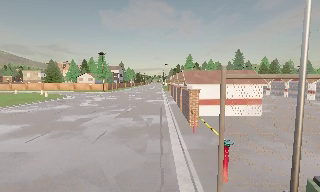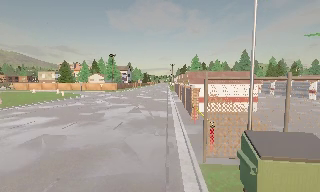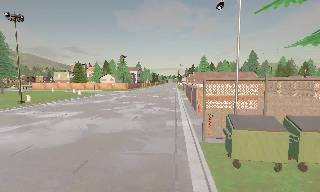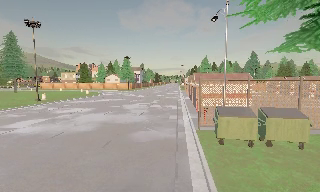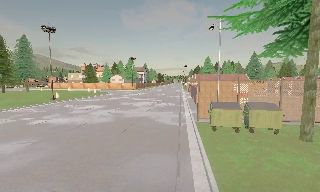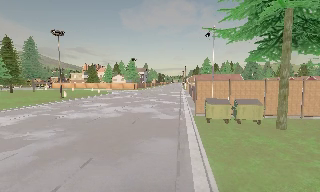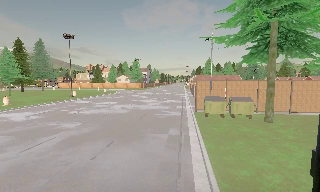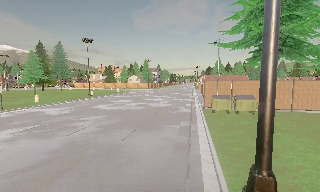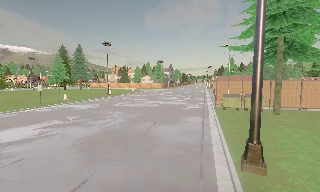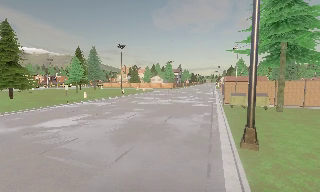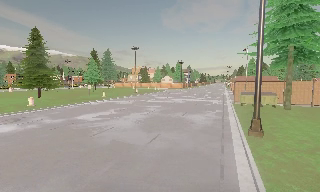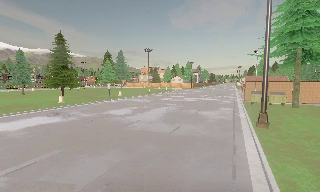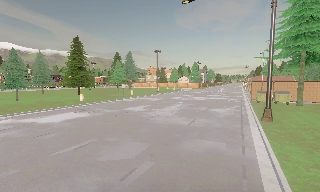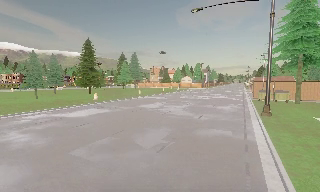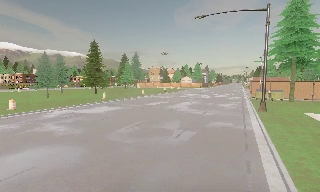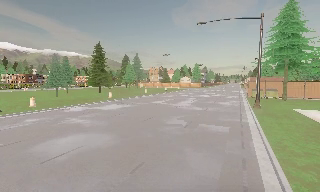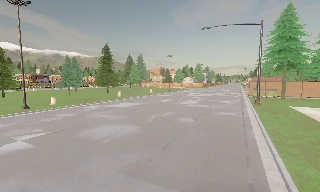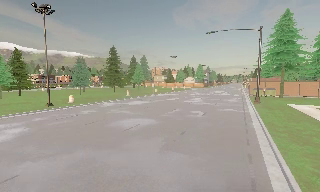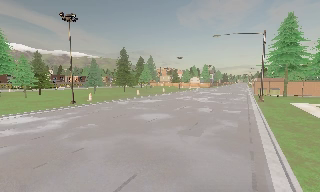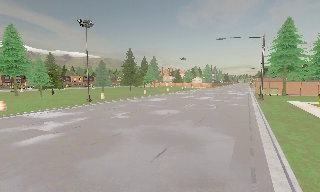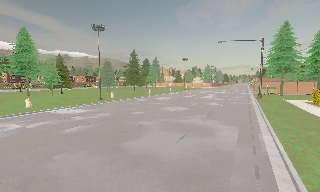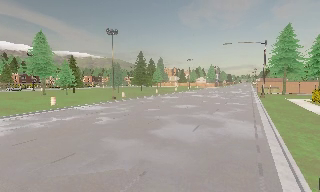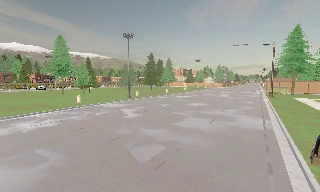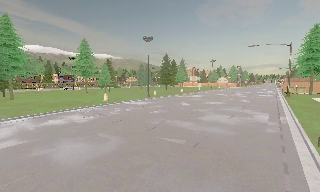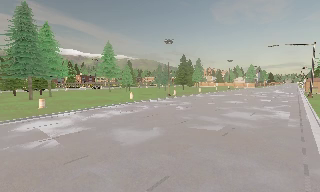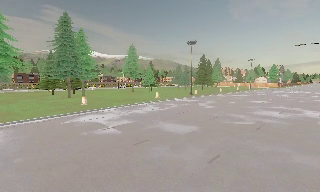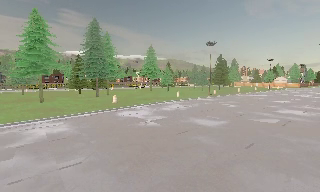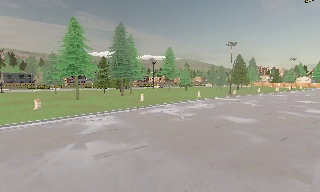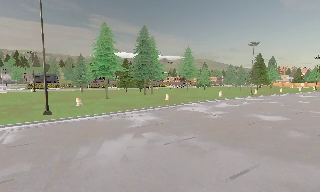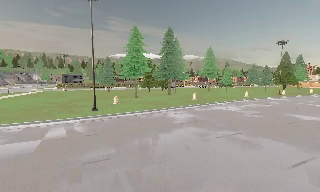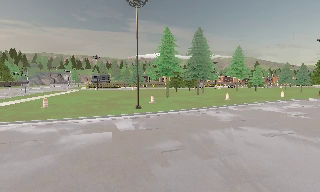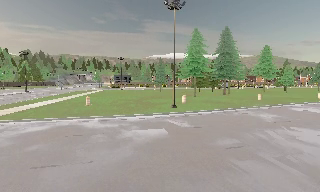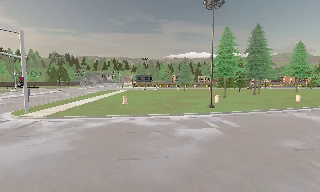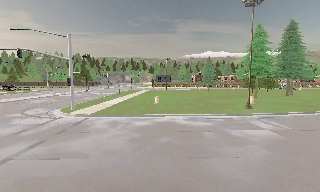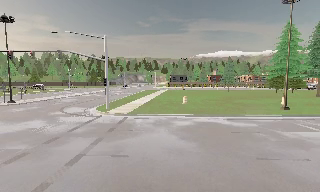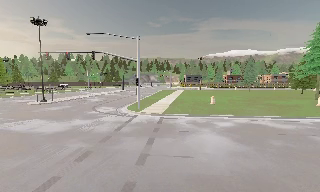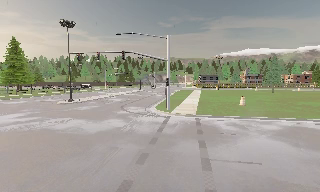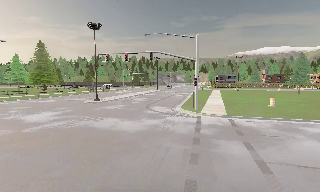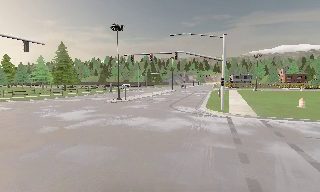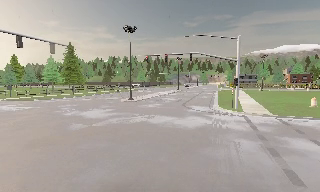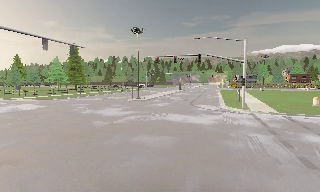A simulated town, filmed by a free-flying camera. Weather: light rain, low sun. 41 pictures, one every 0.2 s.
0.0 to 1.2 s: The camera travels backward, about 12 m, so what stands in front gets smaller.
1.2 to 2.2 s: The camera swings to its left by about 15 degrees, and the scene slides to the right. It travels backward, about 10 m, so what stands in front gets smaller.
2.2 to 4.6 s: The scene slides to the right, as the camera pans about 10 degrees to its left. It travels backward and to its left, about 25 m, so what stands in front gets smaller.
4.6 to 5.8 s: The scene slides to the right, as the camera pans about 30 degrees to its left. It travels to its left and backward, about 14 m, so close, fixed things drift to the right.
5.8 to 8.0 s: The camera swings to its left by about 45 degrees, and the scene slides to the right. It travels to its left, about 20 m, so close, fixed things drift to the right.
The film runs backward here.
